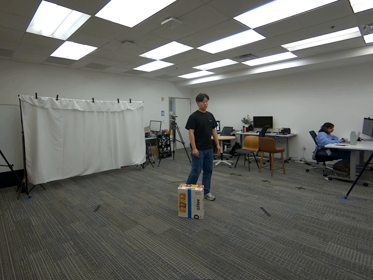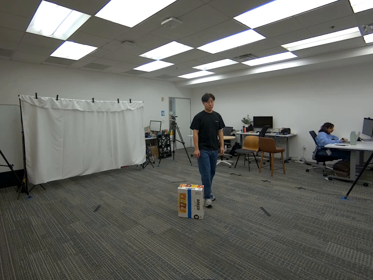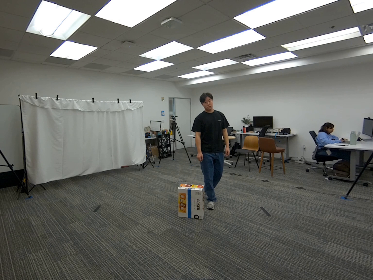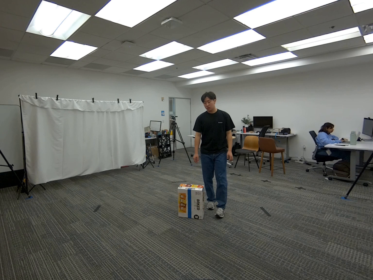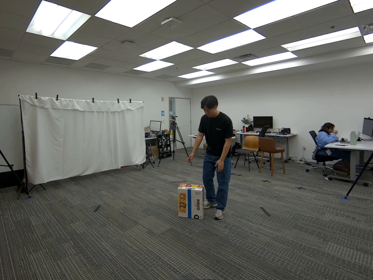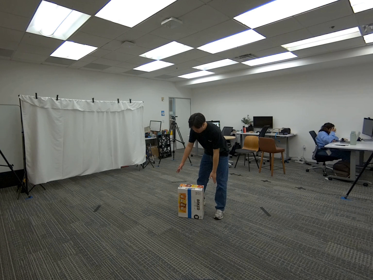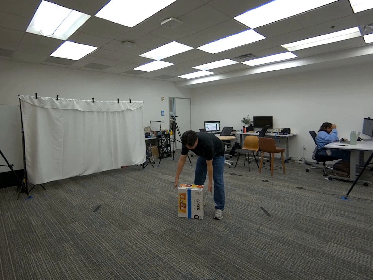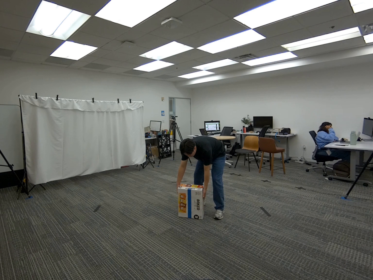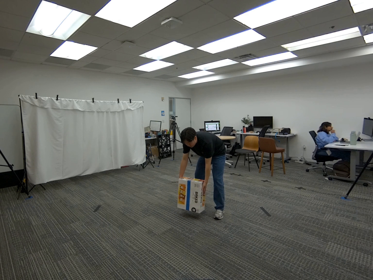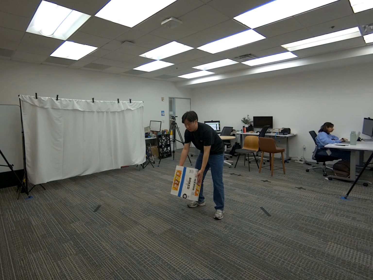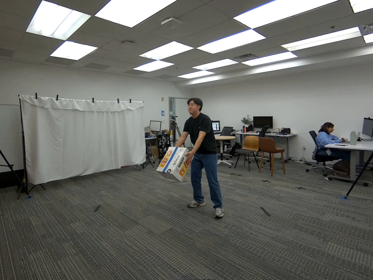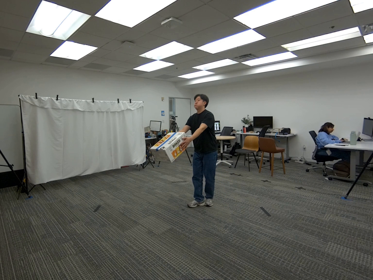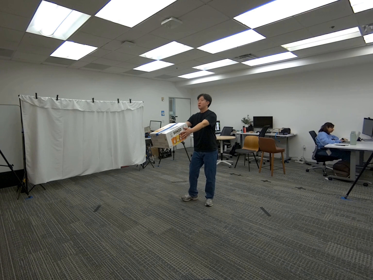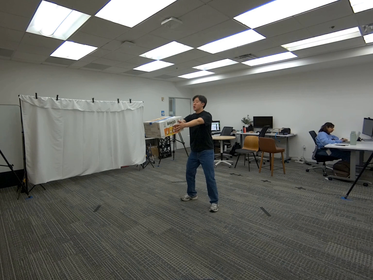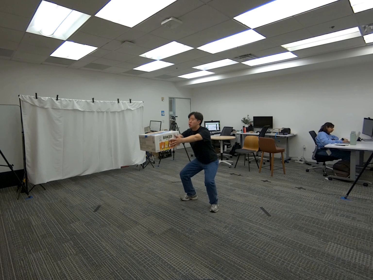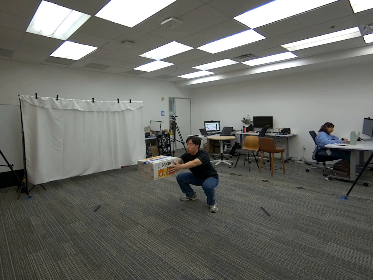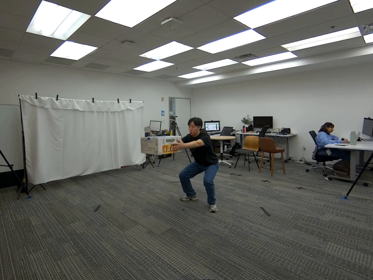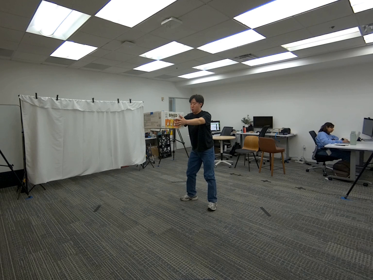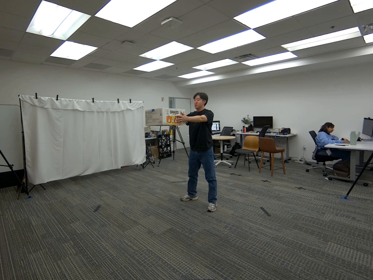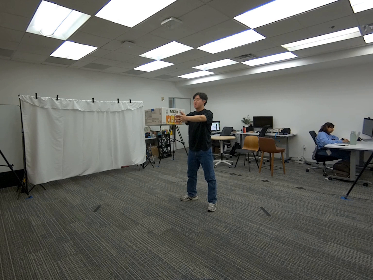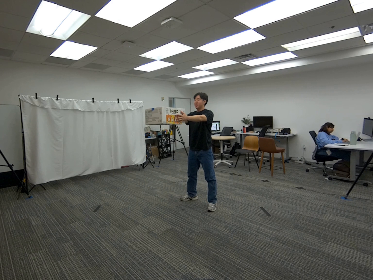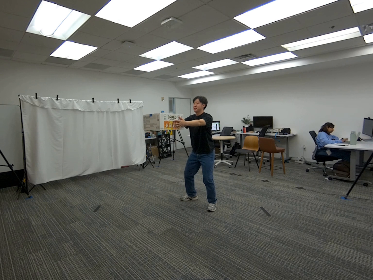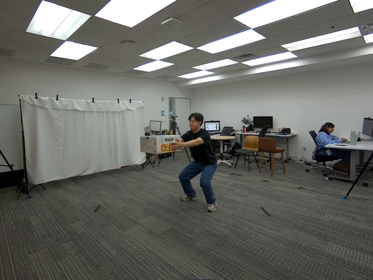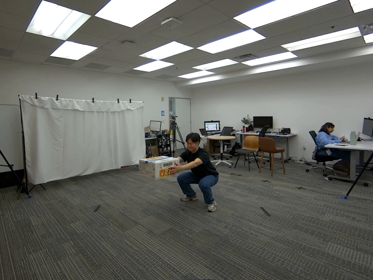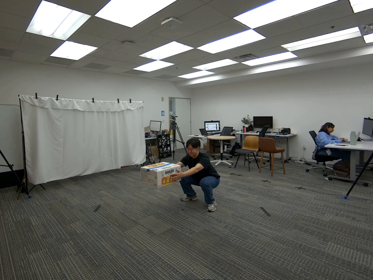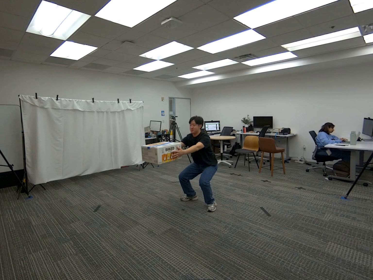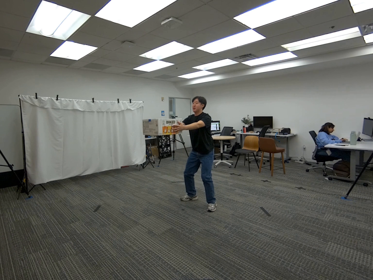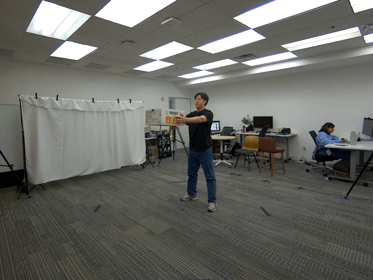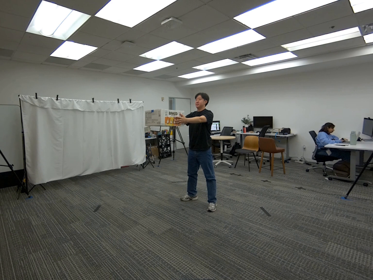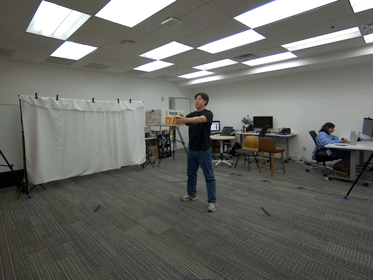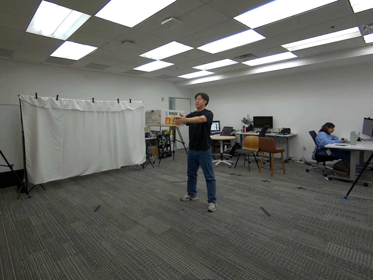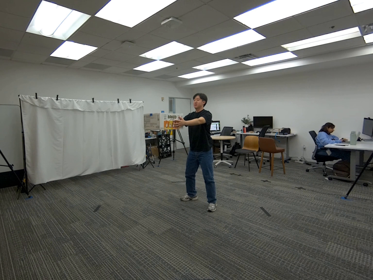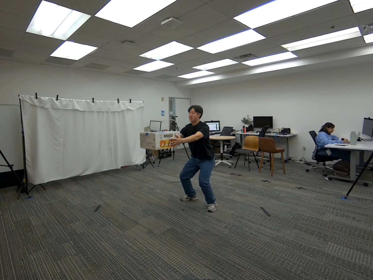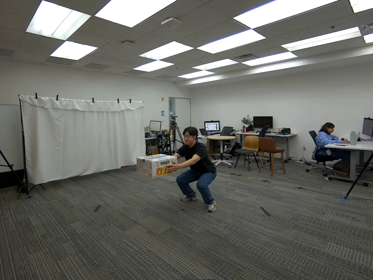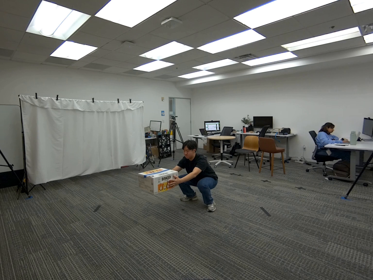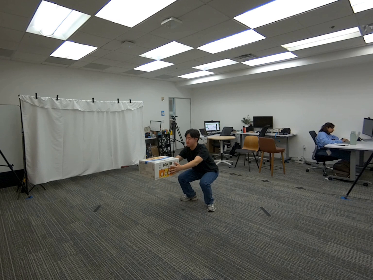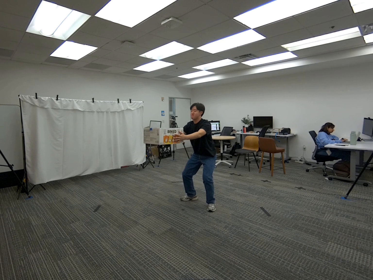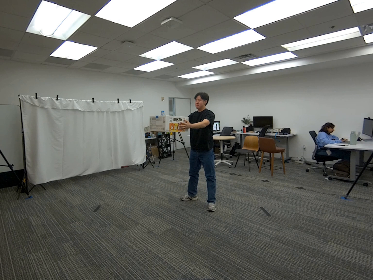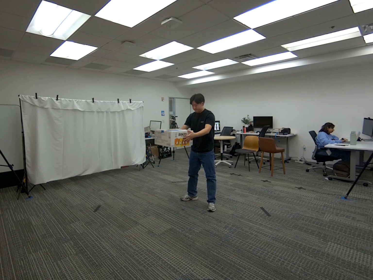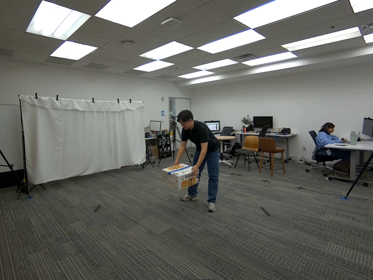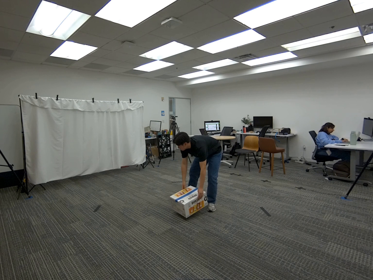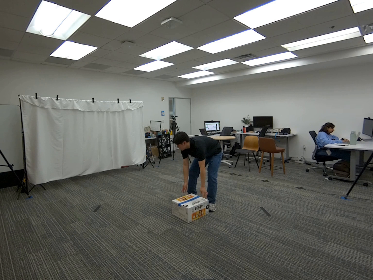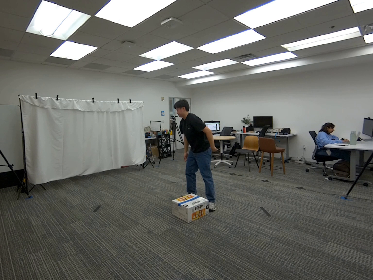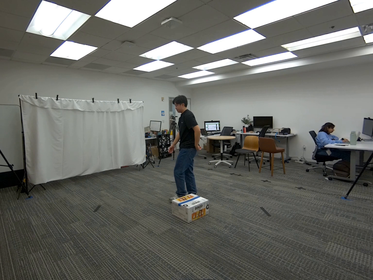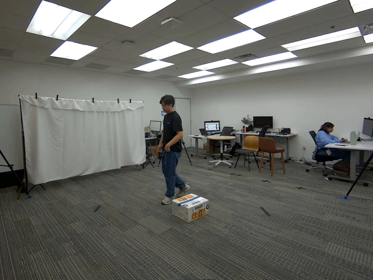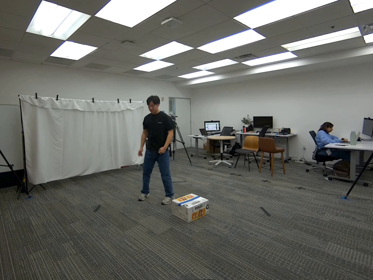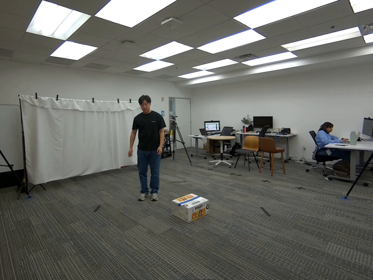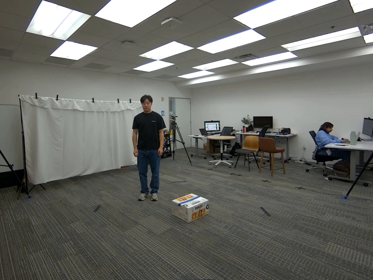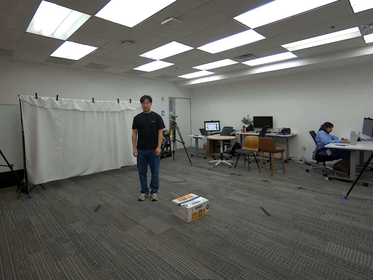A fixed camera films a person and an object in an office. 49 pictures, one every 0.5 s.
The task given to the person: Walk over to the snack box. Pick up the box with both hands and perform a few squats. Put the box back on the ground when finished.
